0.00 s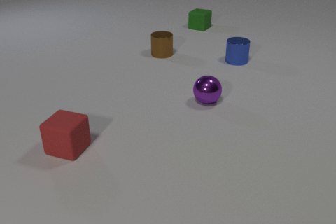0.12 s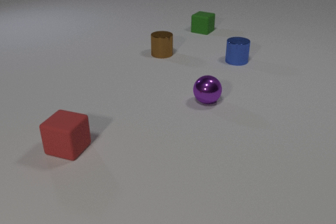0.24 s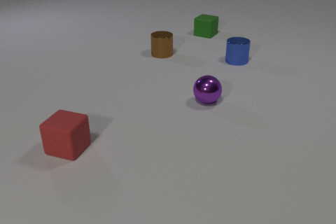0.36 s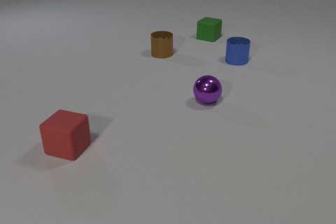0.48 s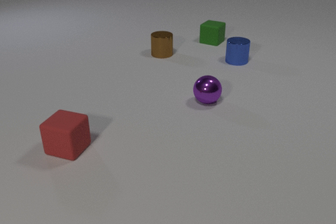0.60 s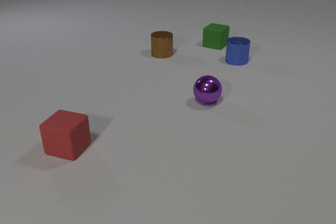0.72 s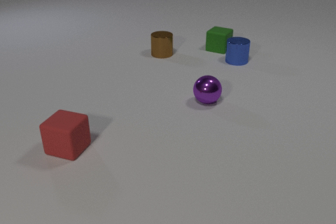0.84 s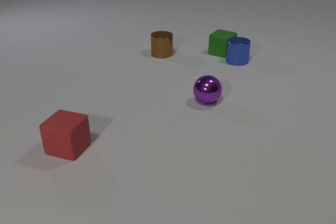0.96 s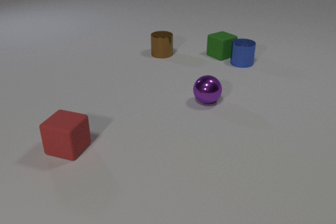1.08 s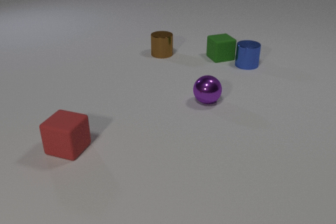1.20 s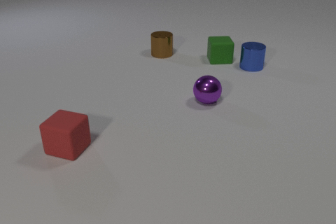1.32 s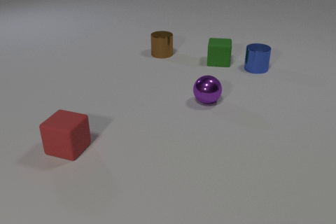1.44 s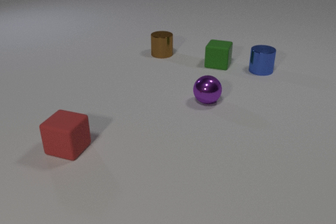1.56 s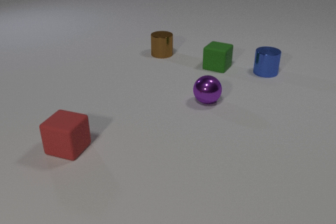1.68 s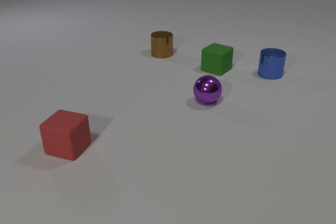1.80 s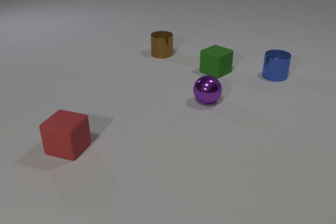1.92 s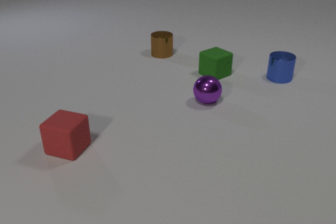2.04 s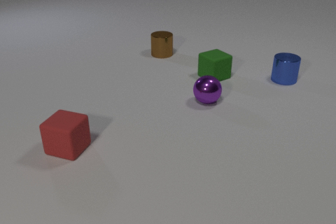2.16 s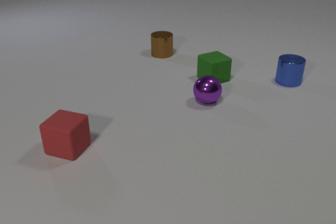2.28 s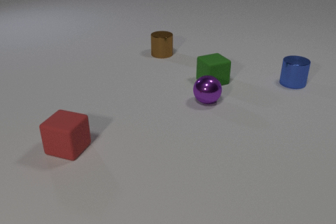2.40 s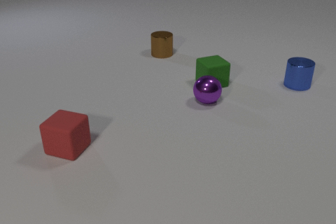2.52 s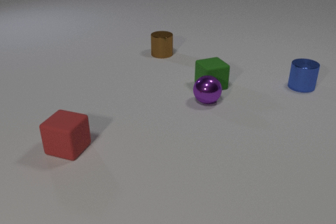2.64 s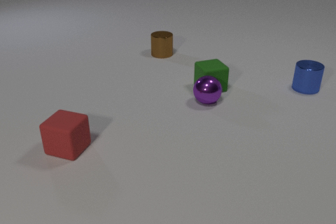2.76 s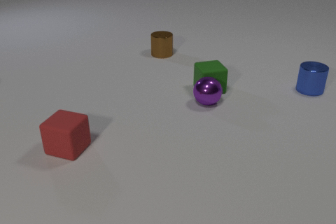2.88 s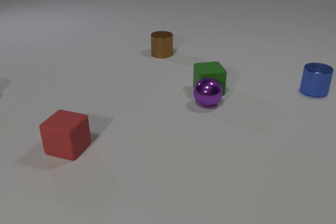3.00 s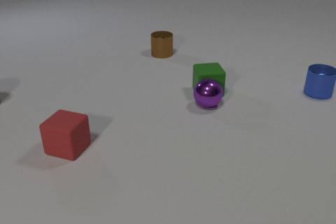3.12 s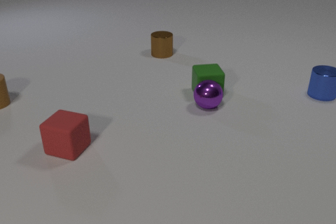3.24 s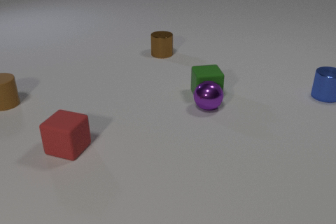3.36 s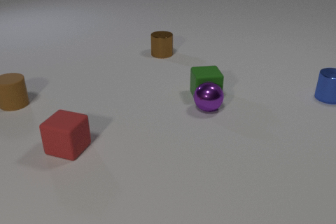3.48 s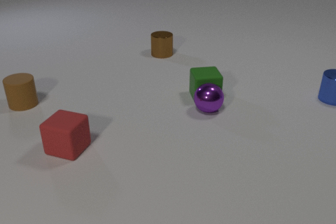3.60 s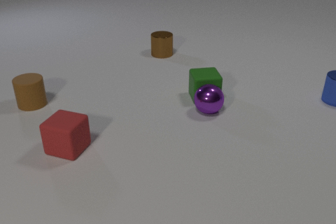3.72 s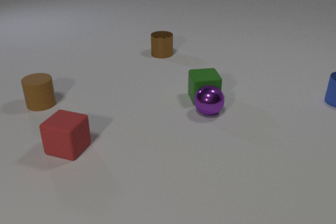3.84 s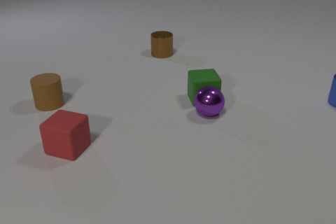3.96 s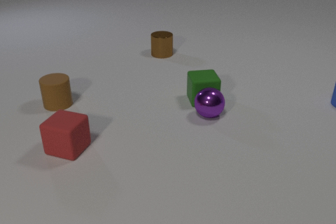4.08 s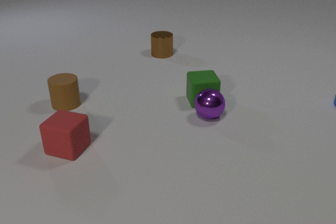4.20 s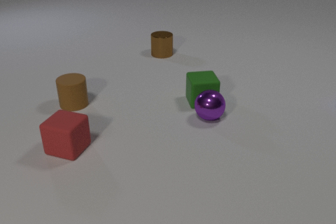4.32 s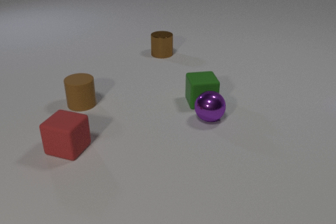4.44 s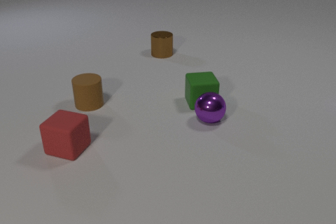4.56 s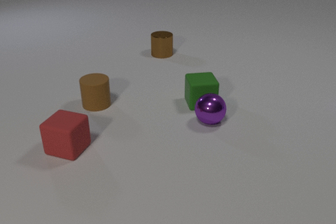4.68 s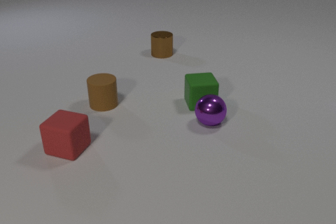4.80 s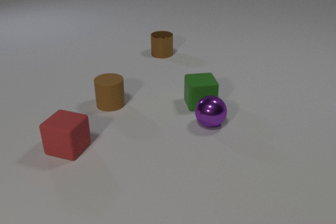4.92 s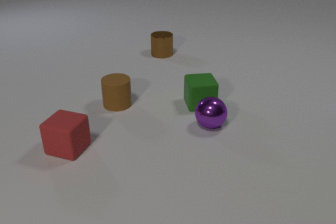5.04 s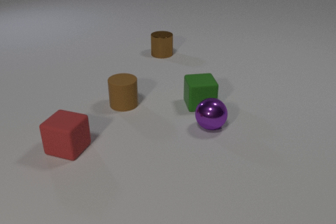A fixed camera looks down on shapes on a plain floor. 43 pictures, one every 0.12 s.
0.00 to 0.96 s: The green rubber cube slides toward the camera, spins clockwise seen from above by about 30 degrees, its near face sliding to the left. The blue metal cylinder slides to the right. The green rubber cube and the blue metal cylinder collide.
0.96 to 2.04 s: The green rubber cube slides toward the camera, spins so that its near face slides to the left, clockwise seen from above. The blue metal cylinder slides to the right and toward the camera.
2.04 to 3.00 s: The green rubber cube slides toward the camera, spins clockwise seen from above by about 30 degrees, its near face sliding to the left. The blue metal cylinder slides to the right and toward the camera. The purple metal sphere rolls toward the camera. The green rubber cube and the purple metal sphere collide.
3.00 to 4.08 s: The green rubber cube slides toward the camera. The blue metal cylinder slides to the right and toward the camera. The purple metal sphere rolls toward the camera. The brown rubber cylinder slides to the right.
4.08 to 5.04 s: The green rubber cube slides toward the camera. The blue metal cylinder leaves at the right edge. The purple metal sphere rolls toward the camera. The brown rubber cylinder slides to the right.
What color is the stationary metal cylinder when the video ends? brown.
Are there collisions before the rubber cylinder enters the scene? yes.
What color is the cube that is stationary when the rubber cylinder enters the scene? red.
